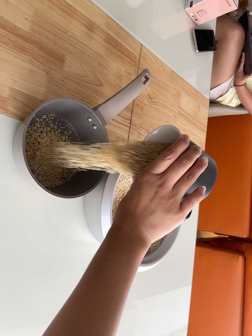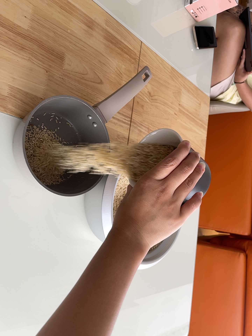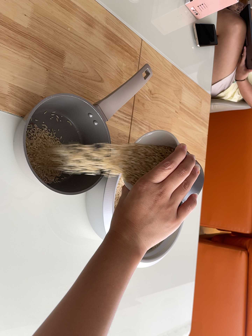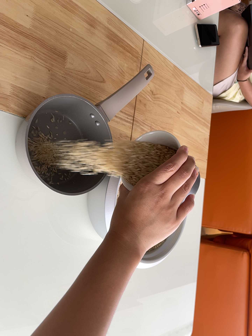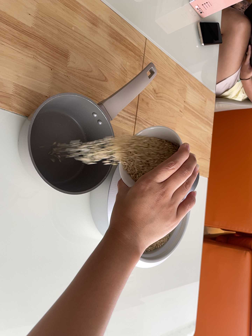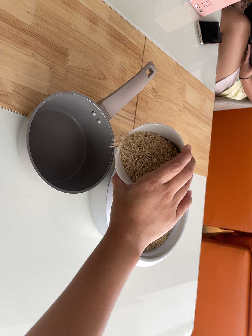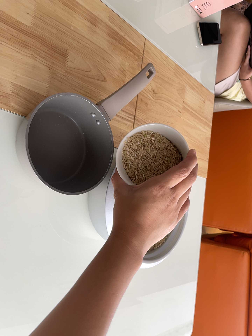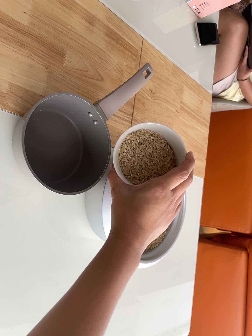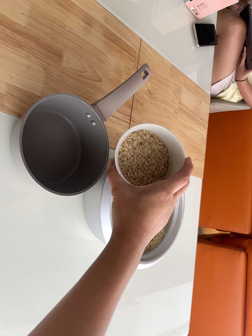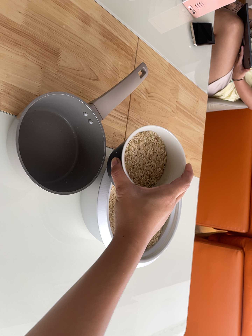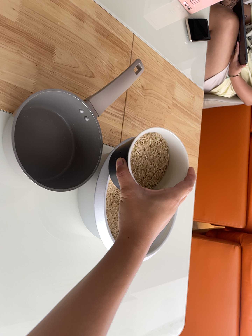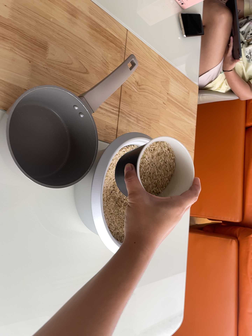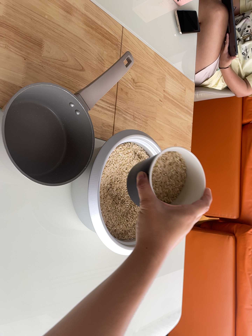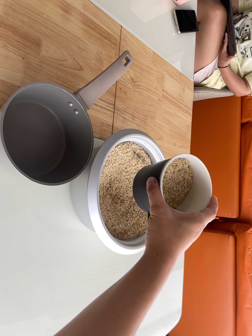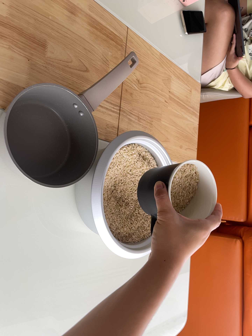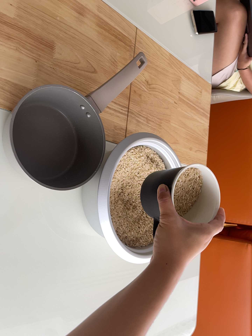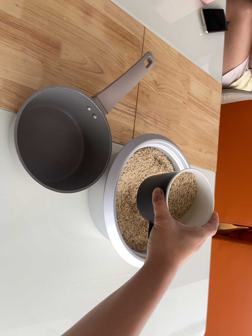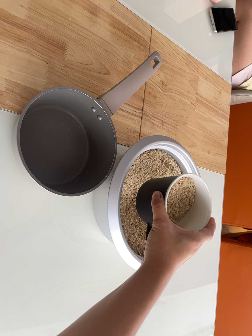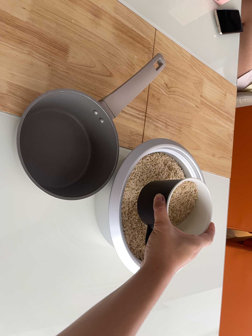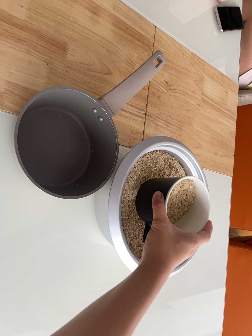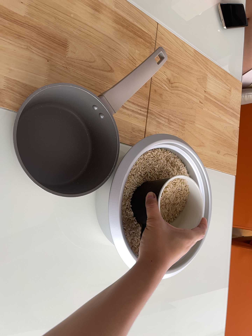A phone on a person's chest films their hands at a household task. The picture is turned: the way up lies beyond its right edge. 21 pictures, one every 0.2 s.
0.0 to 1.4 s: The camera keeps its place and its aim.
1.4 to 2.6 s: The camera shifts only a little, or ends up much as it began.
2.6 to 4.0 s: The camera pans to its left by about 10 degrees. It travels forward, about 7 cm, so what stands in front looms larger.
The film runs backward here.
